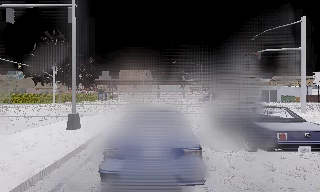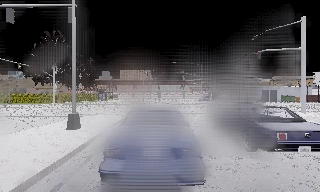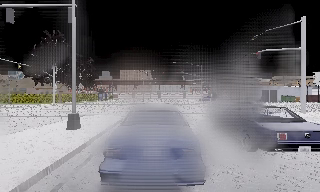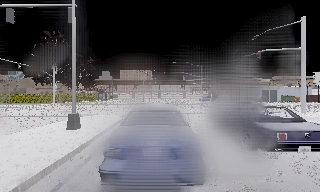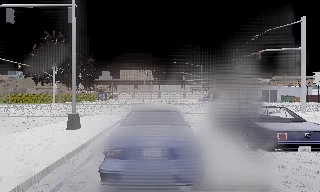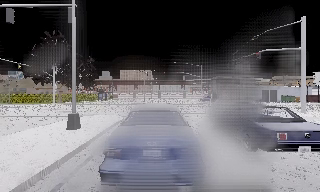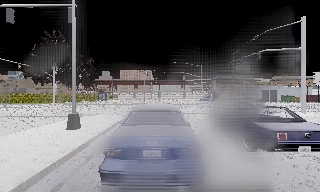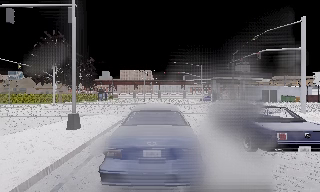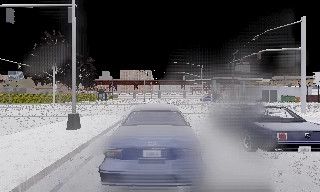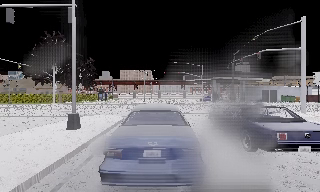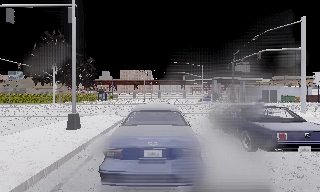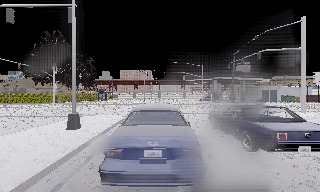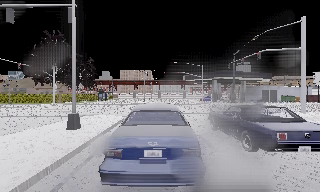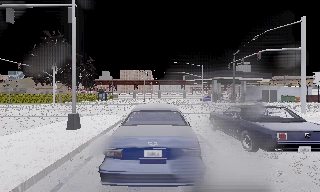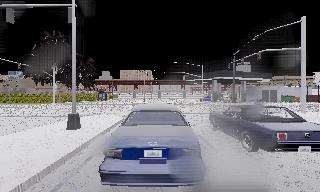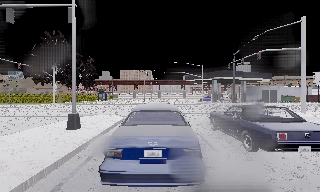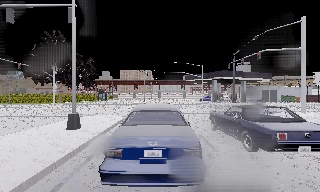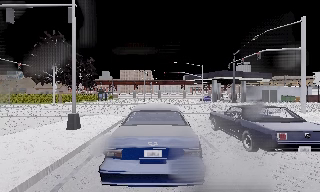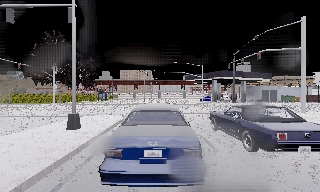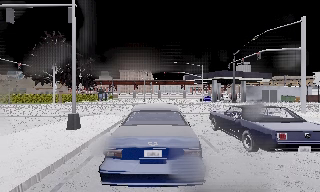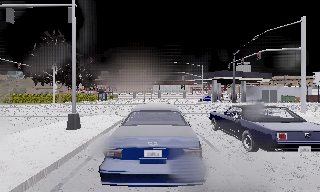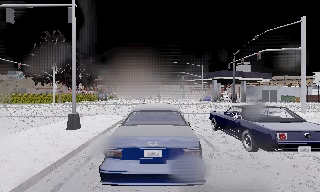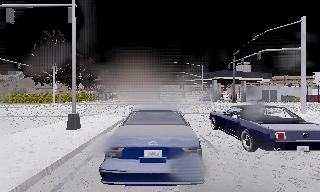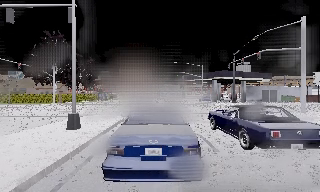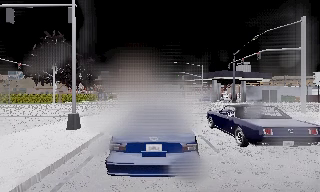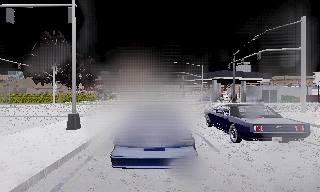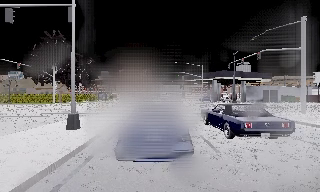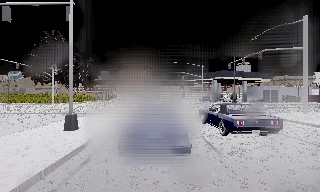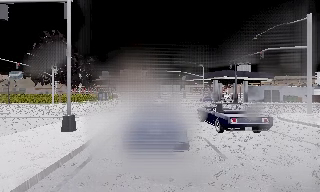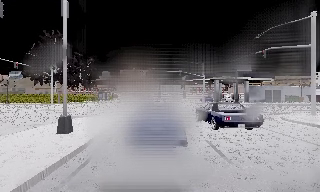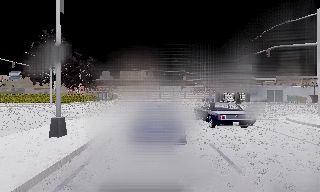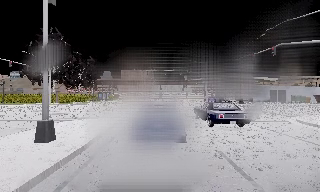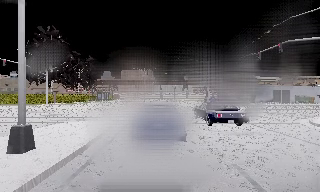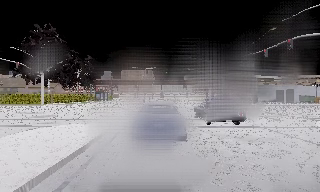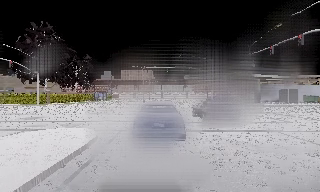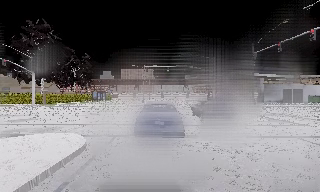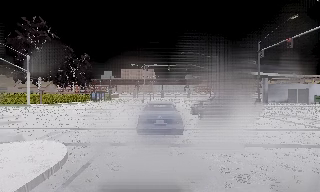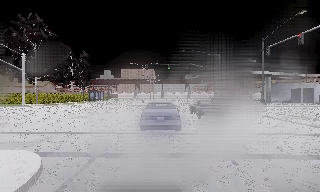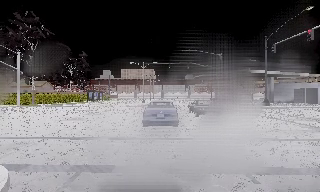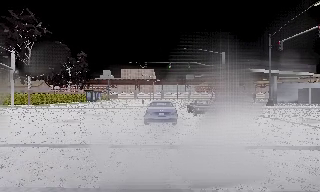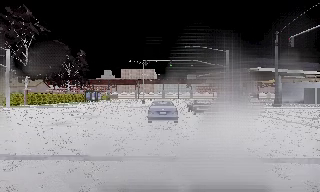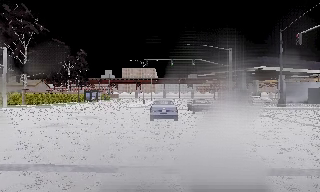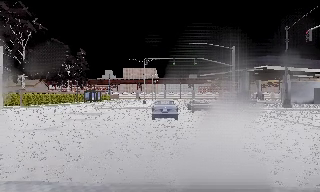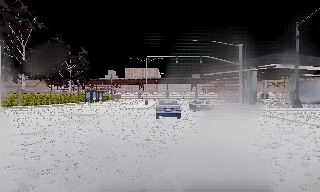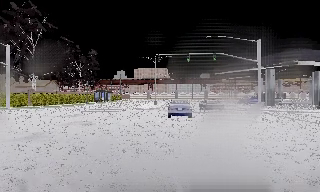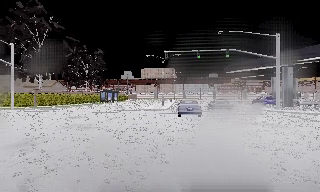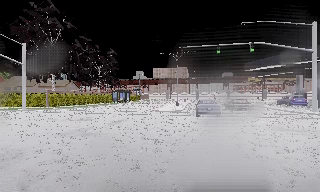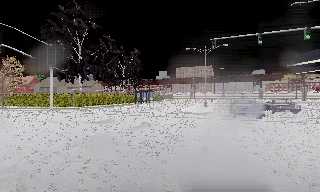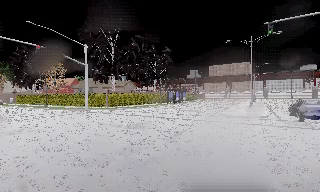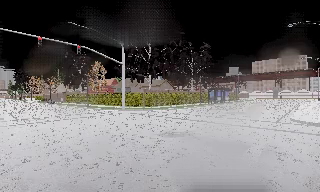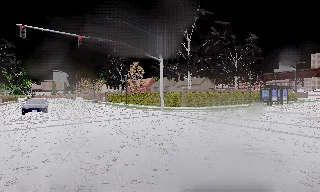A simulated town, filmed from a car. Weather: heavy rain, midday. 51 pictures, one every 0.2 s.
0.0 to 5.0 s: The camera keeps its place and its aim.
5.0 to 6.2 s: The camera travels forward, about 2 m, so what stands in front looms larger. It gains speed.
6.2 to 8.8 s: The camera travels forward, about 12 m, so what stands in front looms larger.
8.8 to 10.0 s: The camera swings to its left by about 50 degrees, and the scene slides to the right. It travels forward, about 11 m.
The film runs forward here.
